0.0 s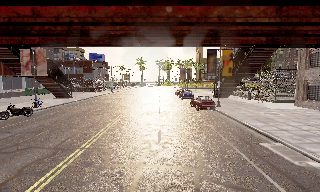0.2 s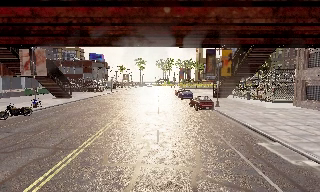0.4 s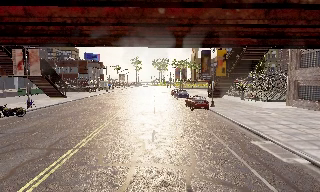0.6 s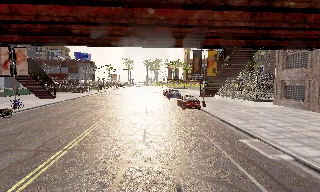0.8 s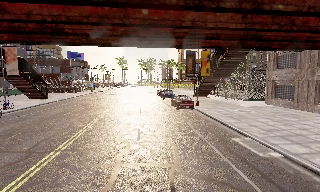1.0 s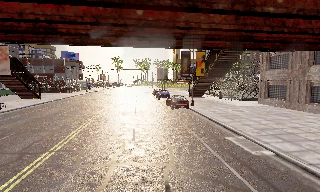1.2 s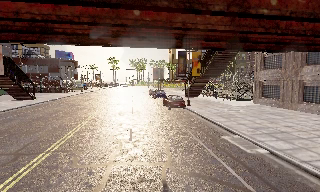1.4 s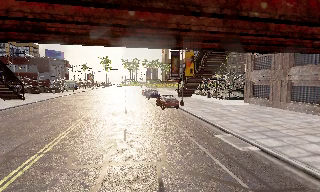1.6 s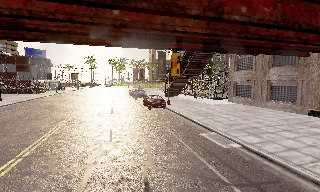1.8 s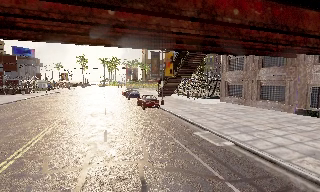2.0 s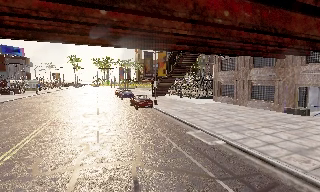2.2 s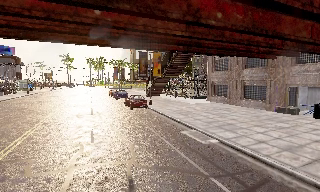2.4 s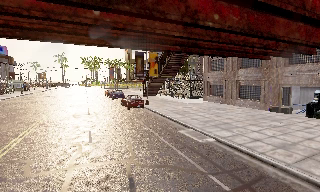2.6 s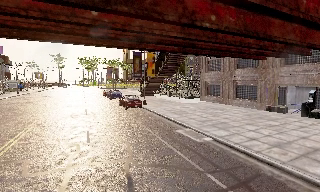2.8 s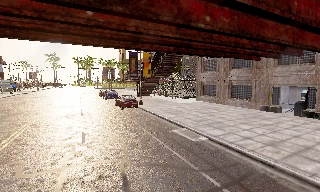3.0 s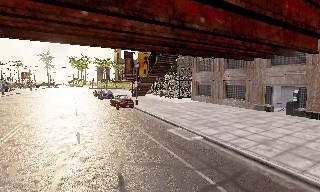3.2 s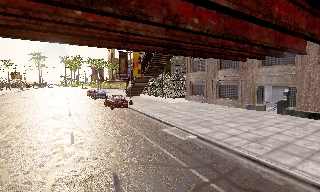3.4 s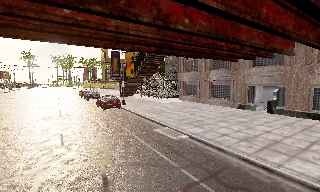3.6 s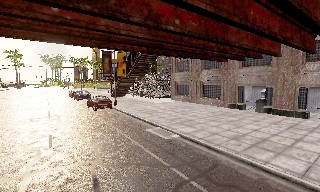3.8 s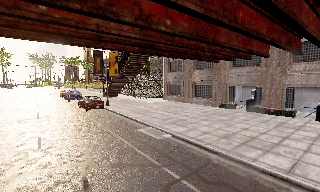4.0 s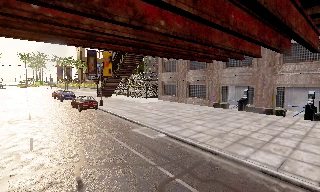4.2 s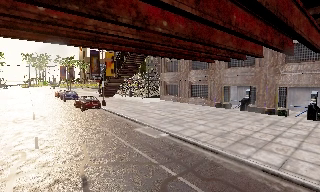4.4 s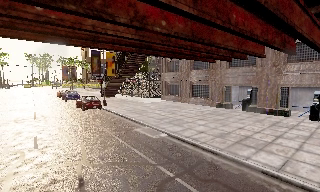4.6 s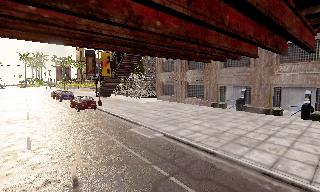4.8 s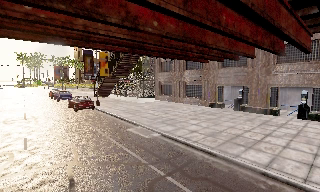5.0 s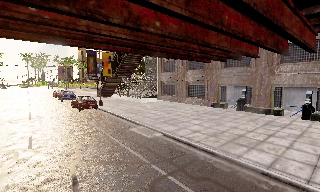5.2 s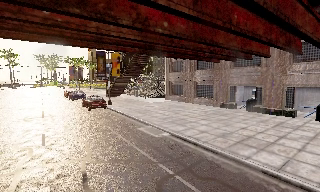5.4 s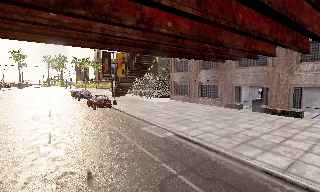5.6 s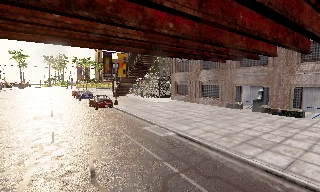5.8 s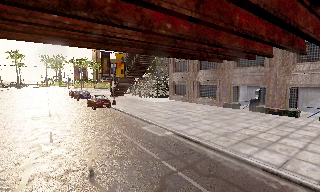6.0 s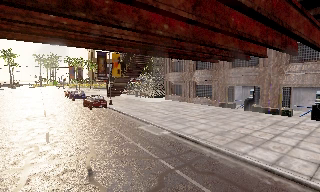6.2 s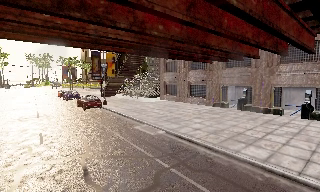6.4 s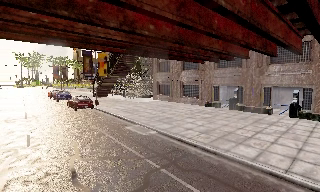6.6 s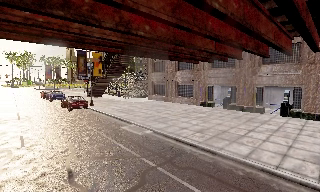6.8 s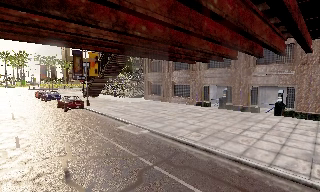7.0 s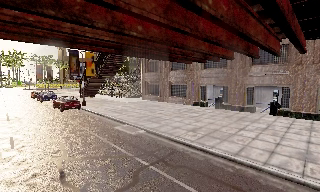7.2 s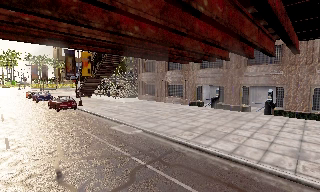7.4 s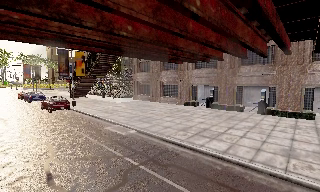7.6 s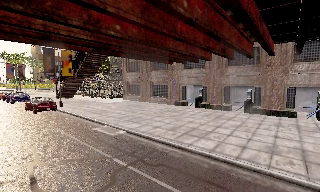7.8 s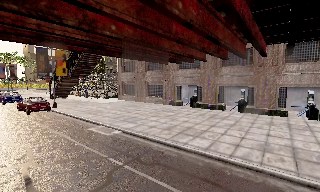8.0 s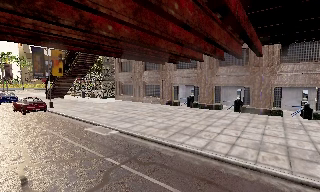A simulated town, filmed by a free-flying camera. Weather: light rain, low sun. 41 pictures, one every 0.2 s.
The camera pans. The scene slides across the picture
to the left.
The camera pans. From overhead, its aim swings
clockwise.
0.0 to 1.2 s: The camera shifts only a little, or ends up much as it began.
1.2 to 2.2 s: The camera swings to its right by about 15 degrees, and the scene slides to the left.
2.2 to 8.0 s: The camera pans to its right, which is clockwise from overhead, by about 30 degrees. It travels backward and to its right, about 1.5 m.
The film runs backward here.
